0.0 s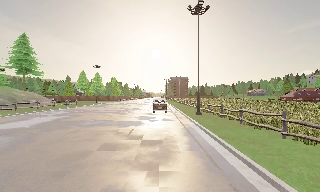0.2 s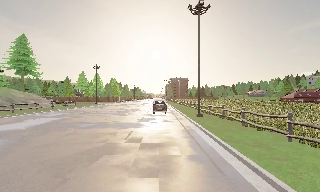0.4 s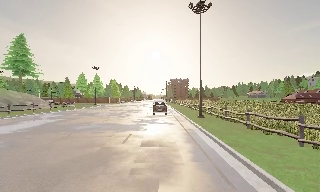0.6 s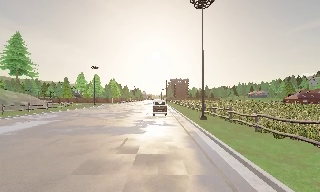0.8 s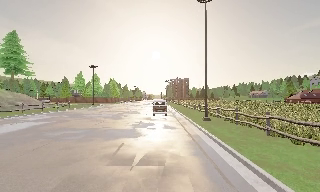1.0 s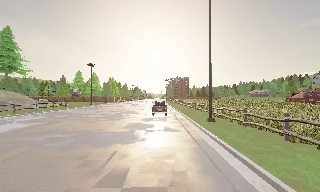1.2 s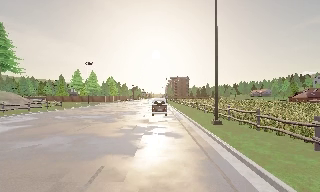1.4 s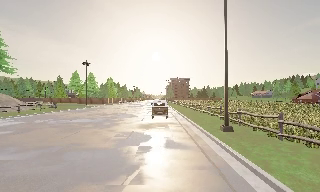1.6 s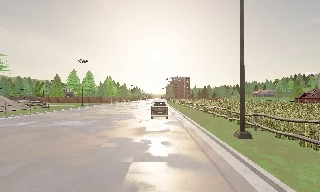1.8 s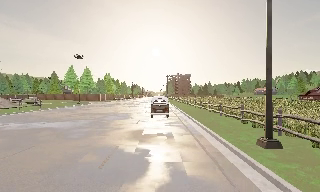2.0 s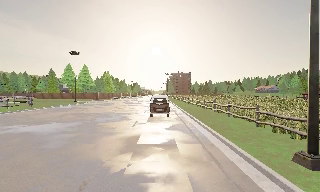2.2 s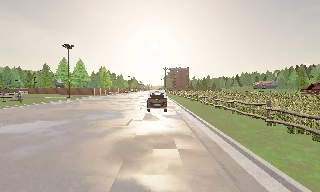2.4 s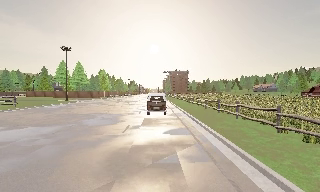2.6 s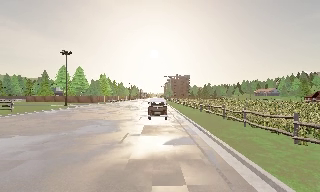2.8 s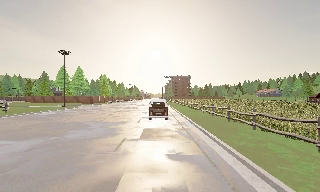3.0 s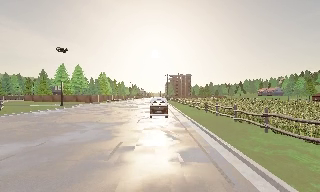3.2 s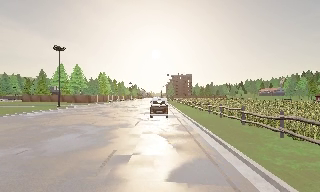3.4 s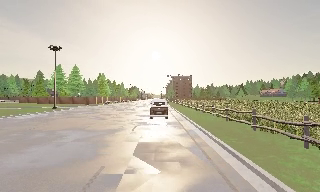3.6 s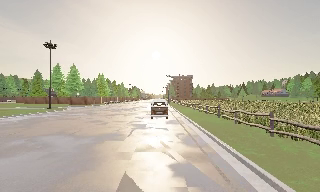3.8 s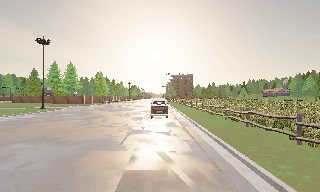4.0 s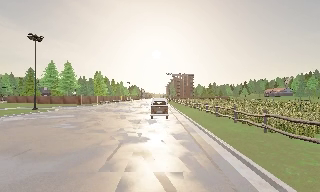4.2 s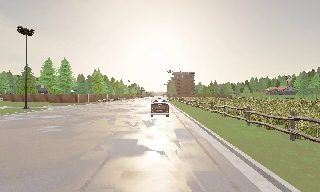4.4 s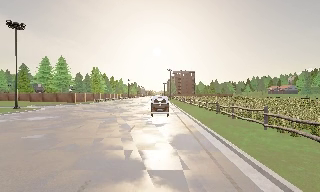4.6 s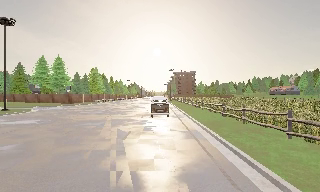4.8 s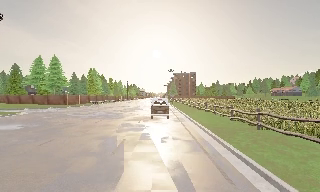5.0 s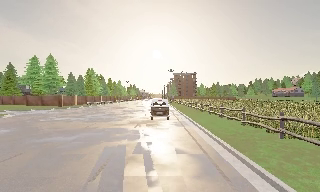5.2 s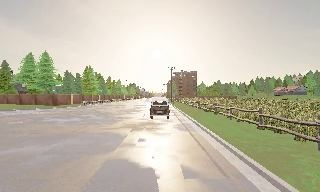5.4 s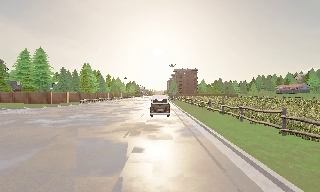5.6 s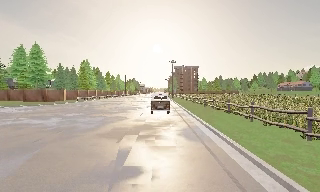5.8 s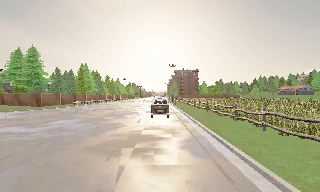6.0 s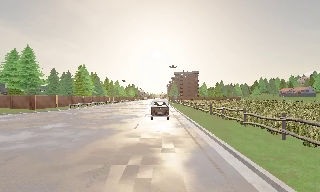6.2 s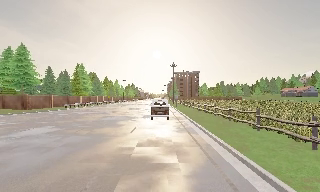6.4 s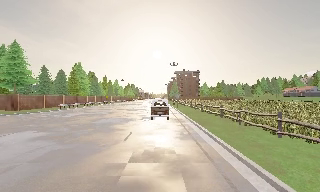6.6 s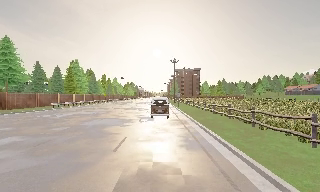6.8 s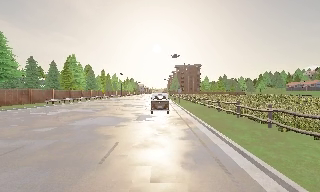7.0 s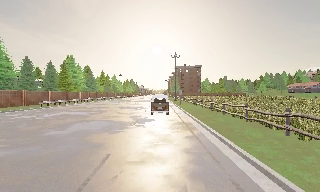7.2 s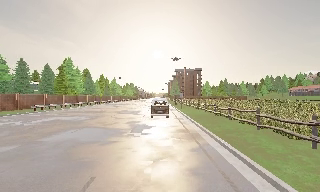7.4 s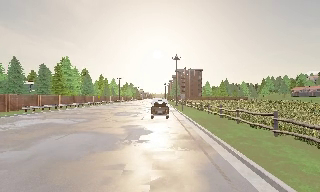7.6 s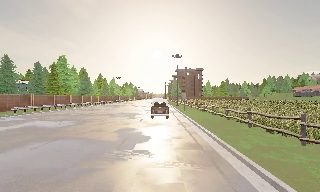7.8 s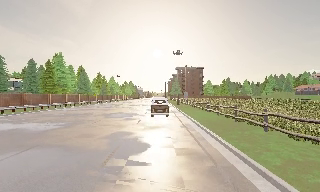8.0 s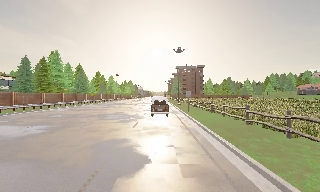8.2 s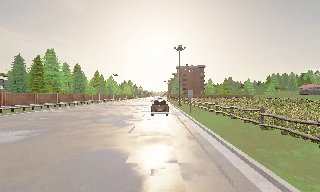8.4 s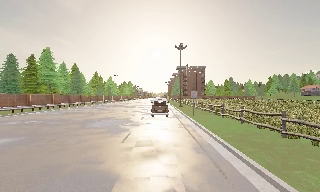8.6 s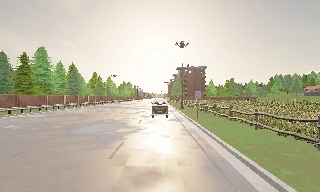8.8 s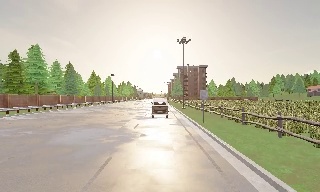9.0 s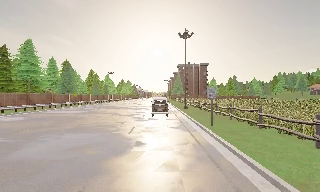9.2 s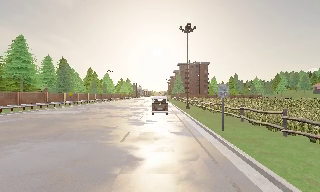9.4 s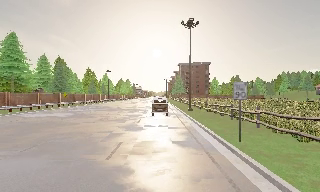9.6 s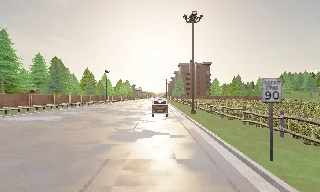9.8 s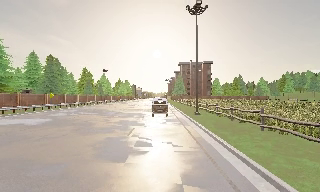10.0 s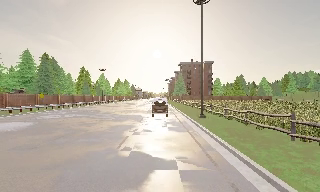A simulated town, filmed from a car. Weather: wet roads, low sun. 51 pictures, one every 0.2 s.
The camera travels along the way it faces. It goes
forward.
0.0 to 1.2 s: The camera travels forward, about 6 m, so what stands in front looms larger. It gains speed.
1.2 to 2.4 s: The camera travels forward, about 9 m, so what stands in front looms larger. It loses speed.
2.4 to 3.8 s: The camera travels forward, about 8 m, so what stands in front looms larger. It gains speed.
3.8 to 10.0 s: The camera travels forward, about 50 m, so what stands in front looms larger.
The film runs forward here.
